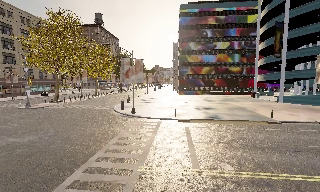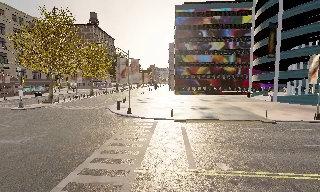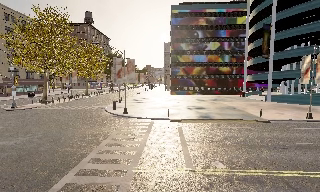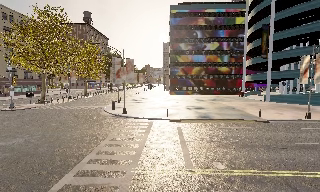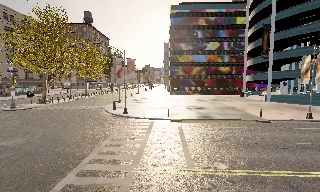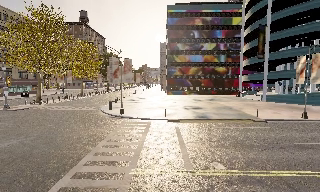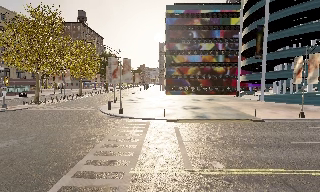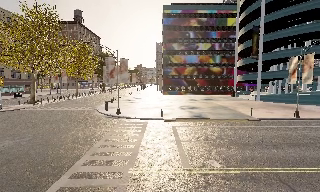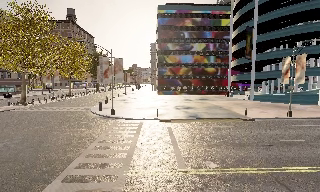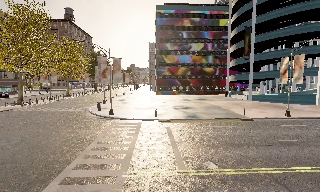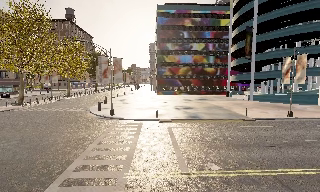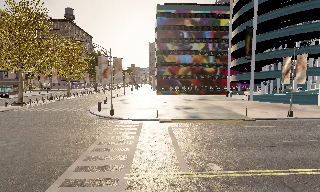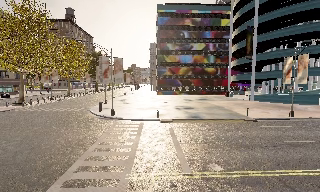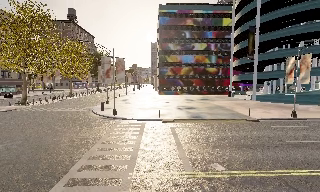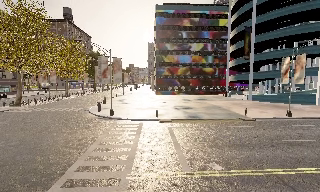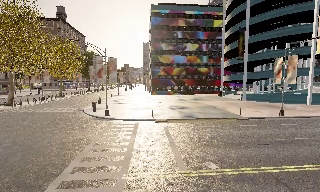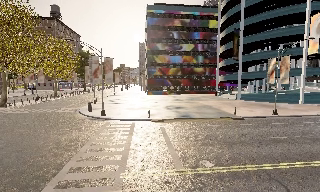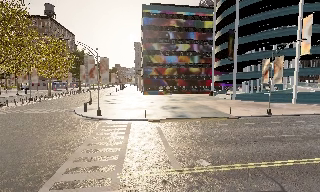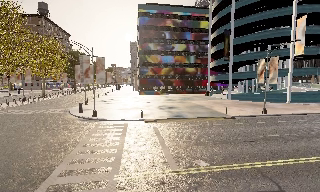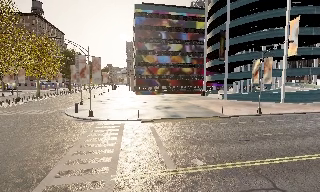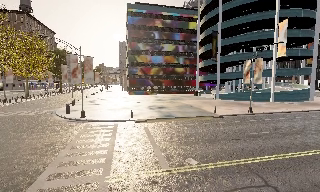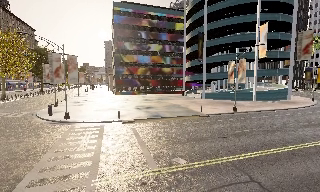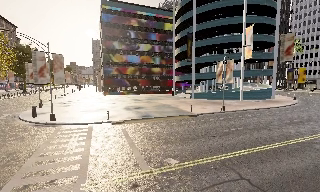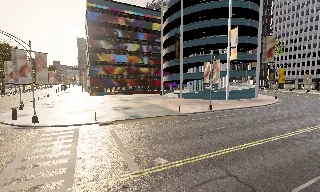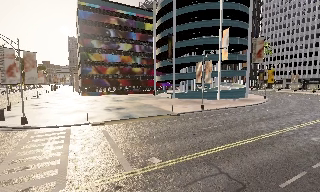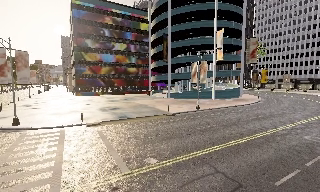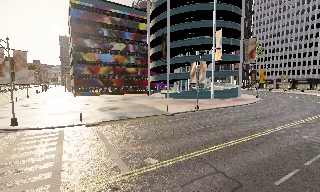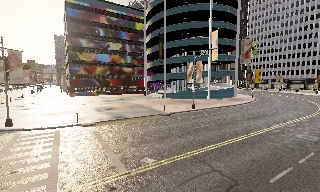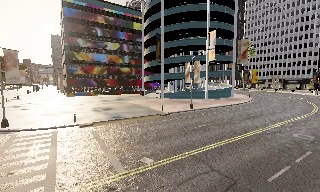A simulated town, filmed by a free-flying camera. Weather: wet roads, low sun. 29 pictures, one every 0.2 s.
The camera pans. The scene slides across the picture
to the left.
The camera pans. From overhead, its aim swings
clockwise.
0.0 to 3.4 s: The camera swings to its right by about 15 degrees, and the scene slides to the left. It travels to its left, about 1 m.
3.4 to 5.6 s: The camera pans to its right, which is clockwise from overhead, by about 25 degrees. It travels to its left, about 0.5 m.
The film runs backward here.
